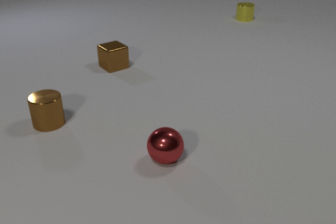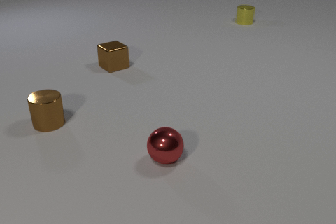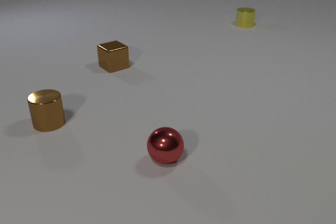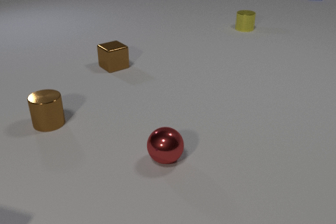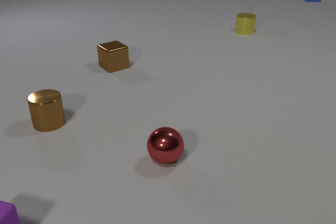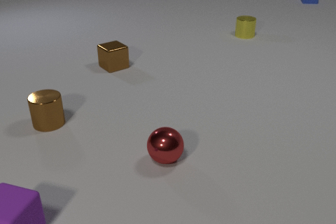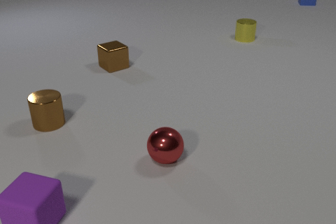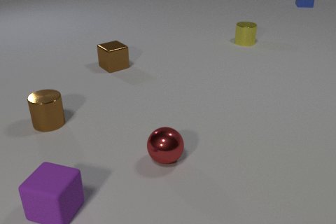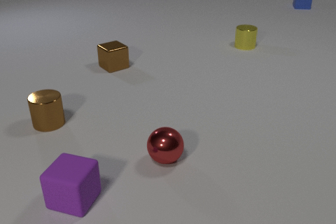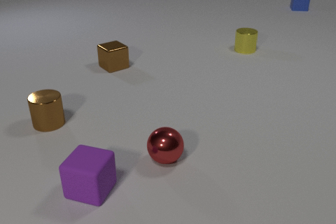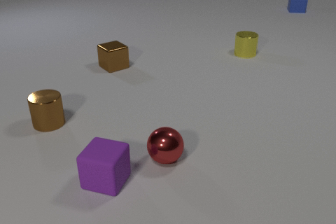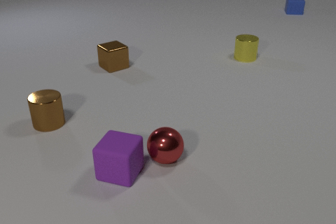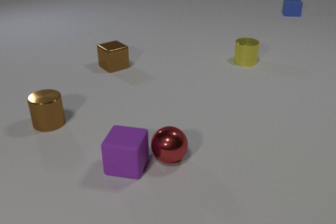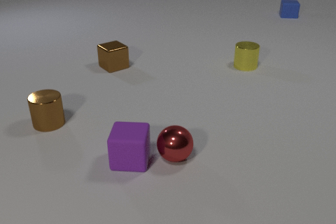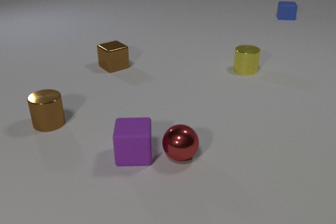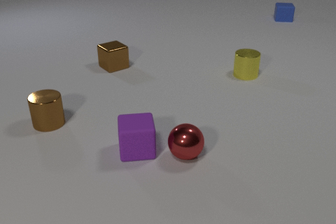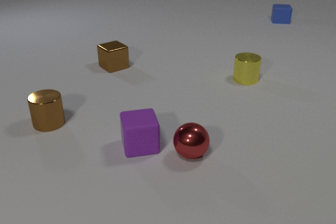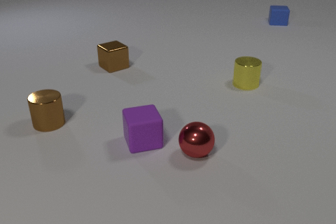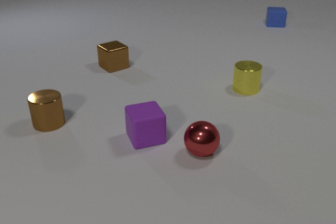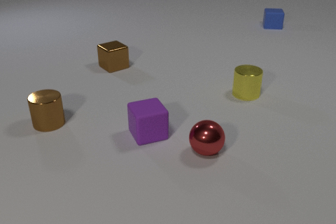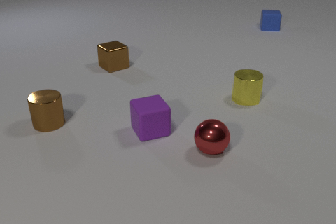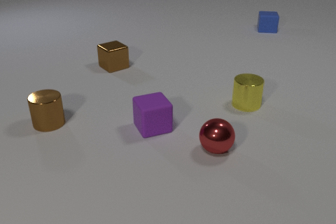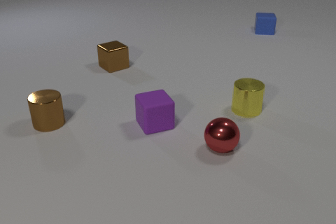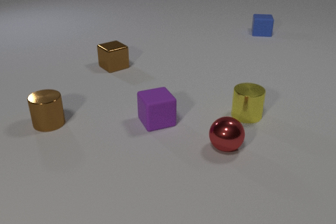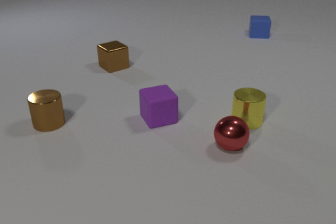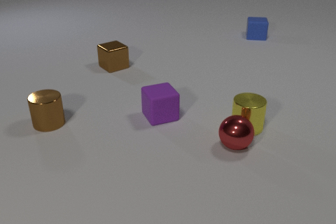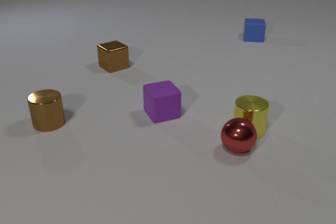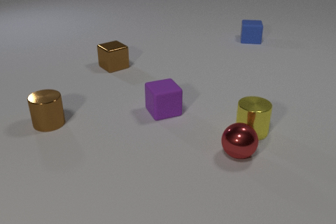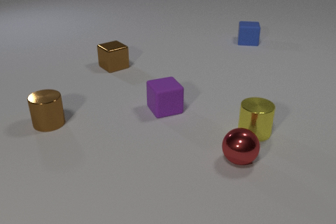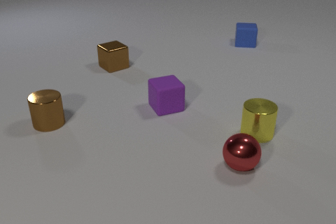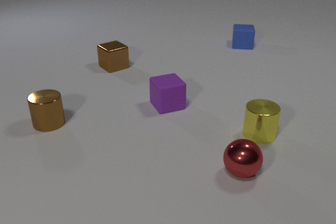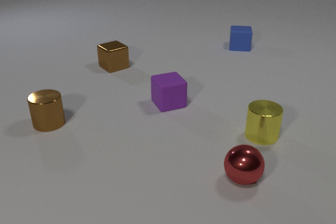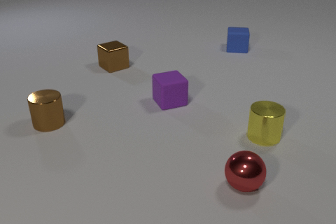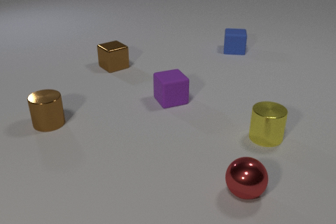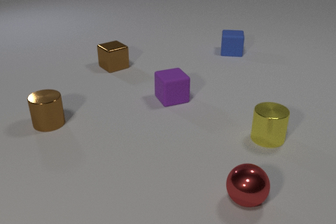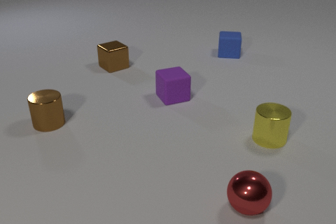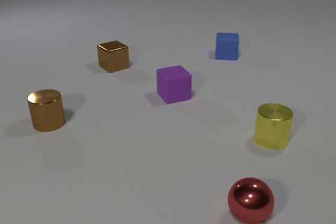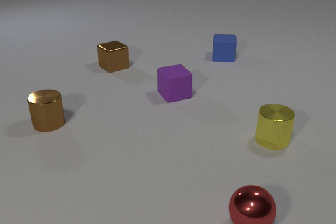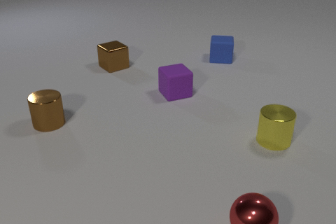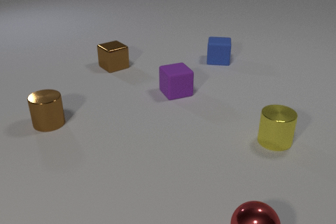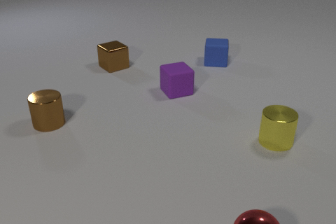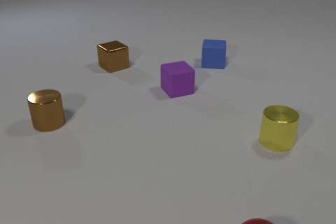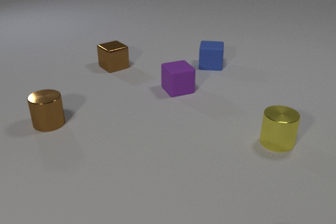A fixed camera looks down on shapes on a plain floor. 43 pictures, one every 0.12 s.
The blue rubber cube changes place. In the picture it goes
toward the camera.
The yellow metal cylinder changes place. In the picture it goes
toward the camera.
0.00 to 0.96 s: The purple rubber cube comes in at the bottom edge, slides to the right and away from the camera. The blue rubber cube comes in at the top edge, slides toward the camera. The yellow metal cylinder slides toward the camera.
0.96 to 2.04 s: The purple rubber cube slides away from the camera and to the right, spins so that its near face slides to the right, counterclockwise seen from above. The red metal sphere rolls to the right. The blue rubber cube slides toward the camera. The yellow metal cylinder slides toward the camera. The purple rubber cube and the red metal sphere collide.
2.04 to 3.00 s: The purple rubber cube slides away from the camera. The red metal sphere rolls to the right and away from the camera. The blue rubber cube slides toward the camera and to the left. The yellow metal cylinder slides toward the camera.
3.00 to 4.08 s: The purple rubber cube slides away from the camera. The red metal sphere rolls toward the camera. The blue rubber cube slides toward the camera and to the left. The yellow metal cylinder slides to the right and toward the camera. The red metal sphere and the yellow metal cylinder collide.
4.08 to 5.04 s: The purple rubber cube slides away from the camera. The red metal sphere rolls toward the camera, leaves at the bottom edge. The blue rubber cube slides toward the camera and to the left. The yellow metal cylinder slides to the right.
How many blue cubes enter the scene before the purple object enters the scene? 1.
Are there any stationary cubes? yes.
What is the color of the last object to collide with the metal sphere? yellow.
